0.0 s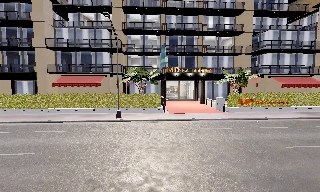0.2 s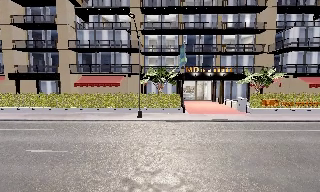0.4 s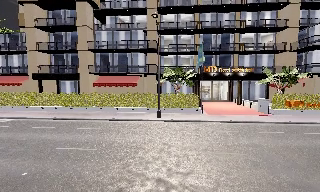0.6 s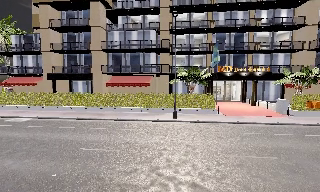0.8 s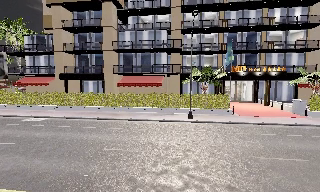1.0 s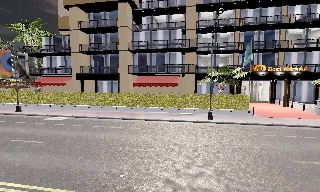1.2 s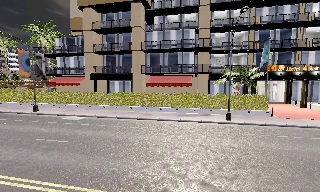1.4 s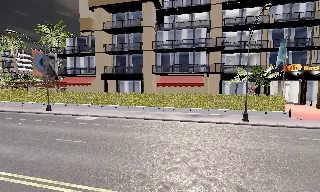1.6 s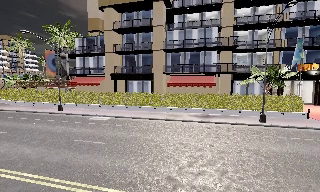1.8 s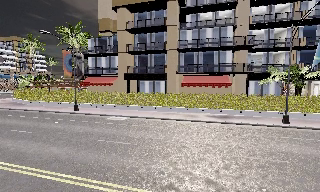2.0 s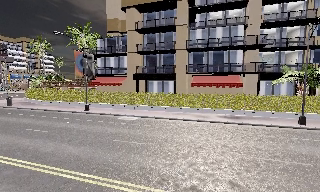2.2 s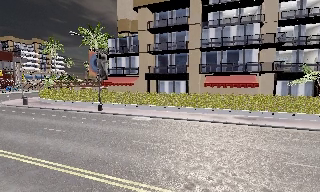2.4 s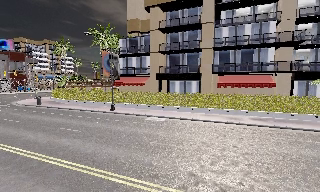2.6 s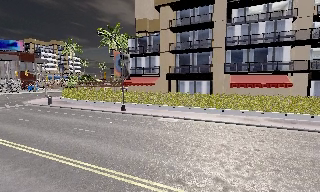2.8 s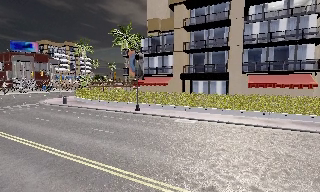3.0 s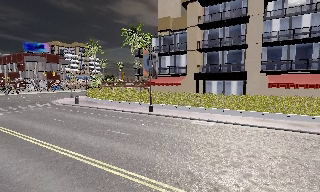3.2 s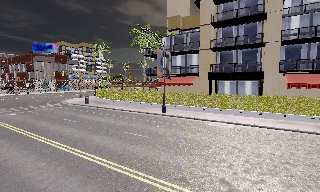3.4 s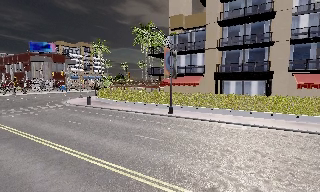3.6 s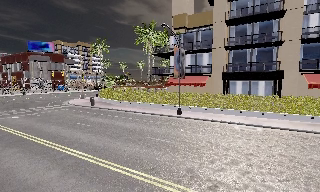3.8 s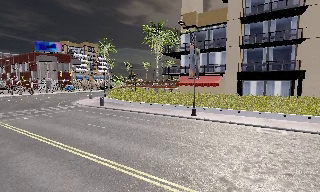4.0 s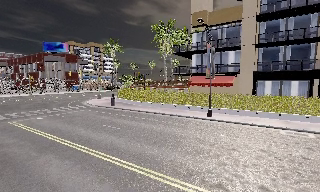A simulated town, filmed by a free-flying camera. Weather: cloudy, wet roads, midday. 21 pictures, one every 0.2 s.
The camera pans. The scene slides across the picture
to the right.
The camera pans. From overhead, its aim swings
counterclockwise.
0.0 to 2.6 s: The camera pans to its left, which is counterclockwise from overhead, by about 25 degrees. It travels to its left, about 12 m, so close, fixed things drift to the right.
2.6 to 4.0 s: The camera travels to its left and forward, about 7 m, so close, fixed things drift to the right.
The film runs backward here.
